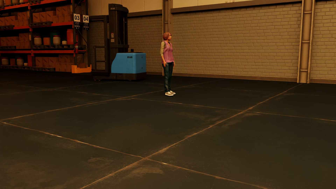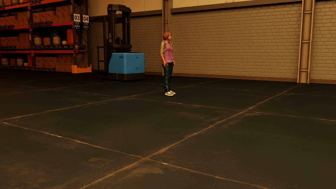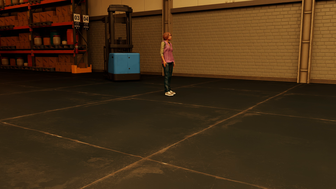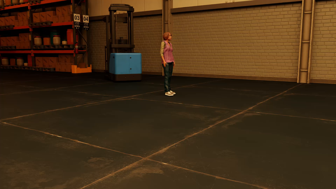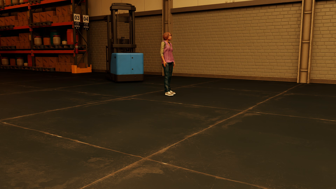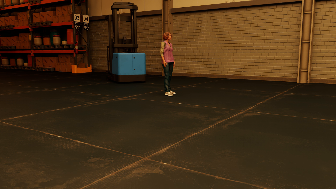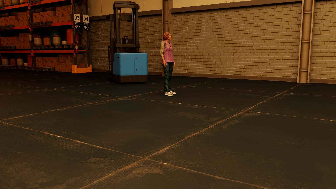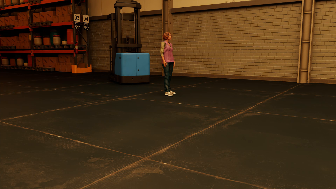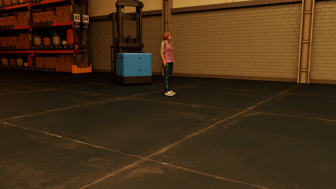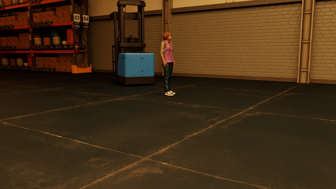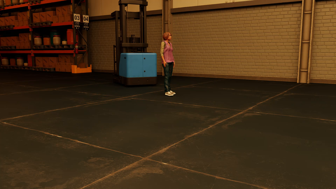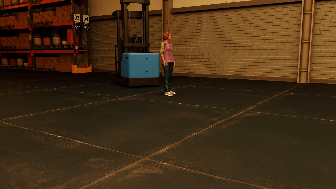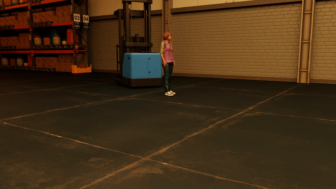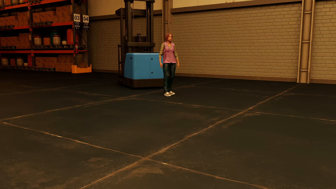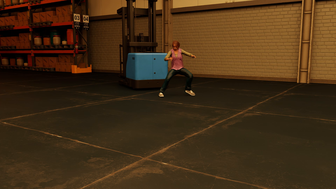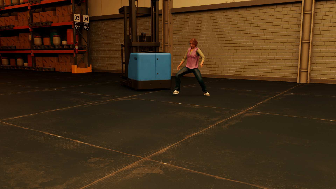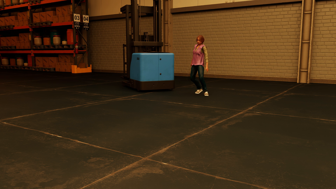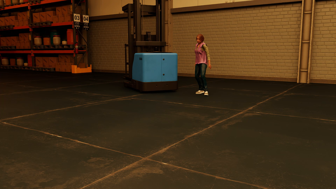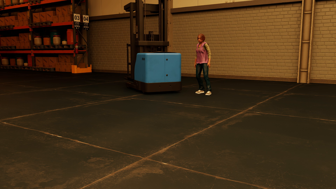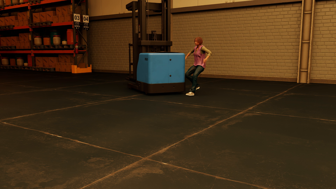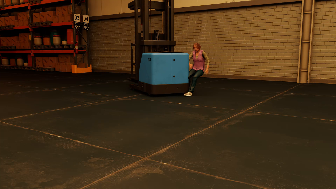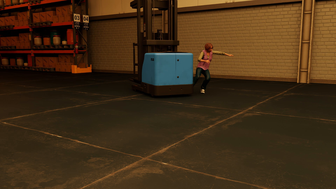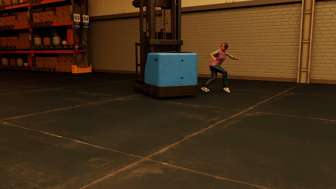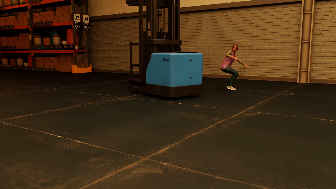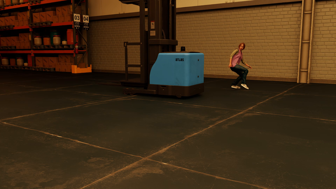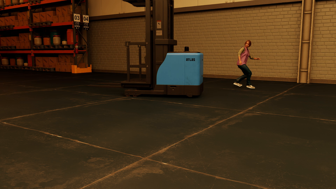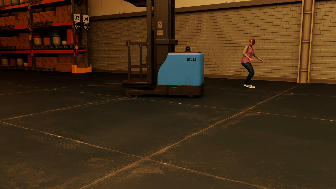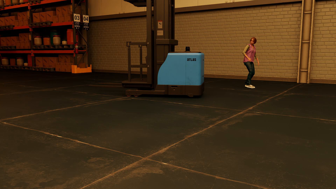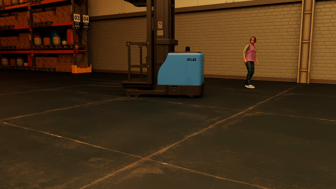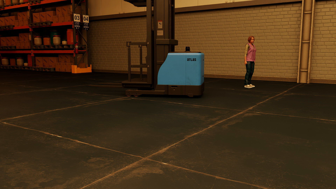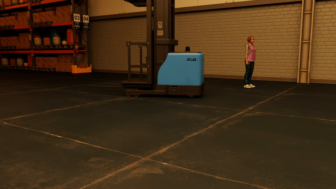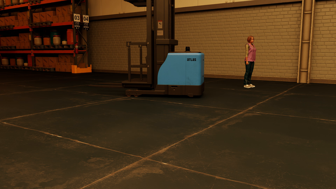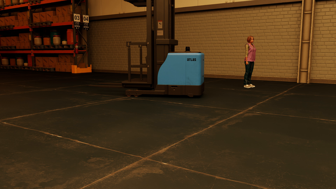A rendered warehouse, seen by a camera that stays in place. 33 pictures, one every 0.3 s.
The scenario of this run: Near miss between a forklift and a person.
